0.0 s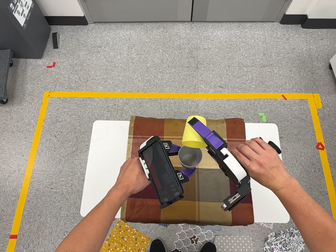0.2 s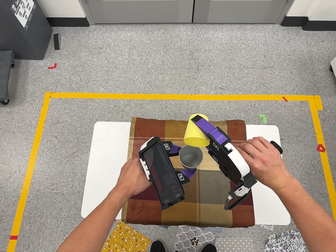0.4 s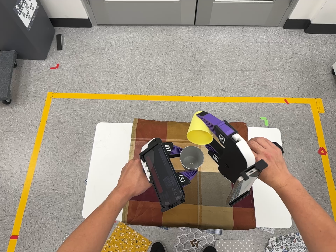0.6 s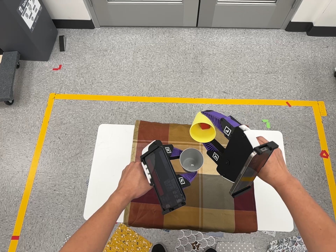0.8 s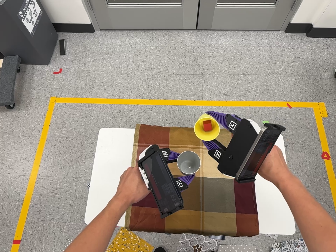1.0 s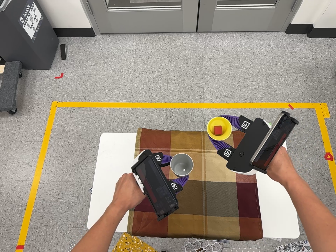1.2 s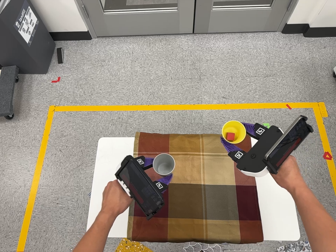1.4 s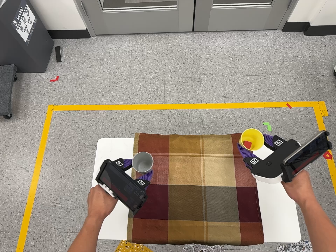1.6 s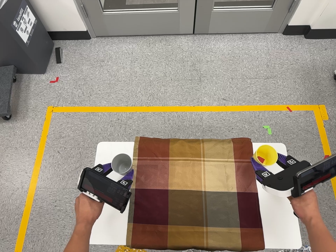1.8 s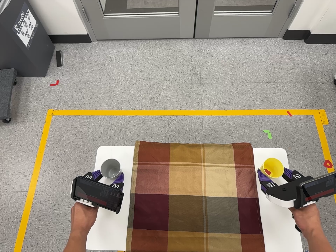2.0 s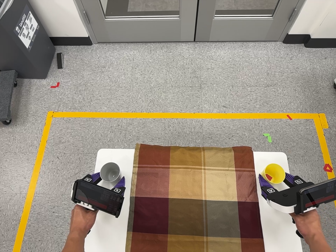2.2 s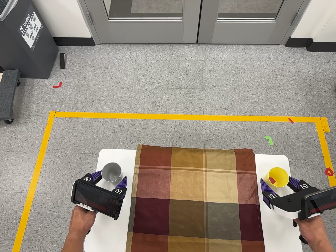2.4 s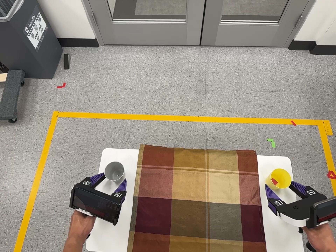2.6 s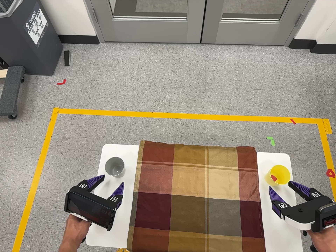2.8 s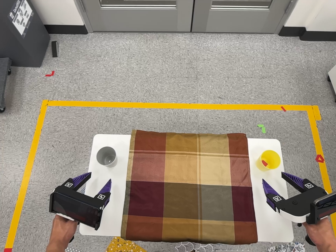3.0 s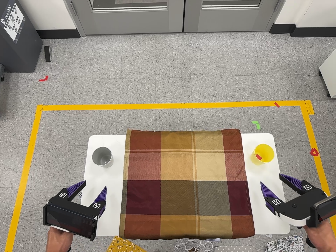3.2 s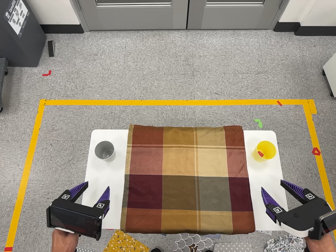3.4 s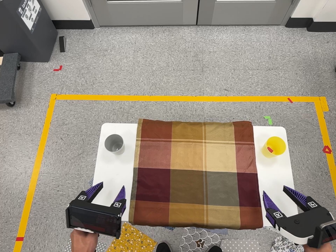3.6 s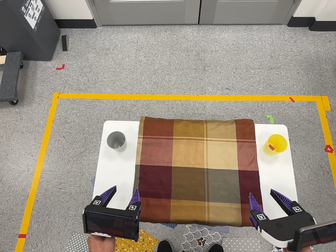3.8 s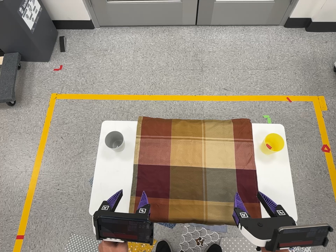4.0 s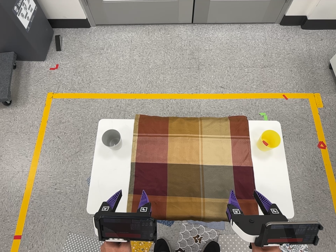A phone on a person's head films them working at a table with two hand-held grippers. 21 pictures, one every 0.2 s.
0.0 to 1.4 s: The camera travels toward the top of its view, about 5 cm, so close, fixed things drift downward.
1.4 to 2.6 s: The camera shifts only a little, or ends up much as it began.
2.6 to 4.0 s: The camera travels toward the bottom of its view, about 8 cm, so close, fixed things drift upward.
The film runs backward here.
